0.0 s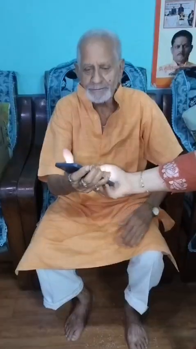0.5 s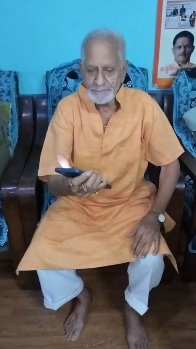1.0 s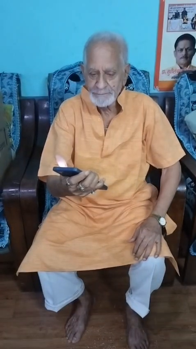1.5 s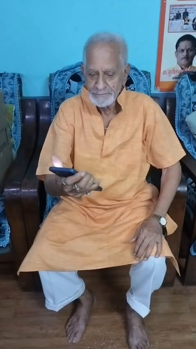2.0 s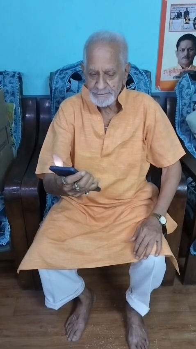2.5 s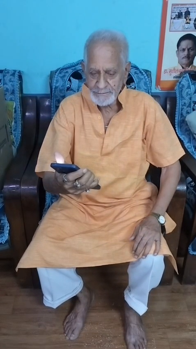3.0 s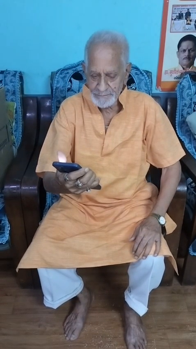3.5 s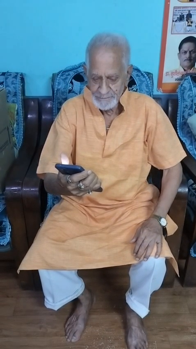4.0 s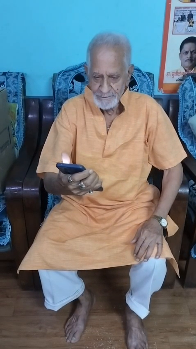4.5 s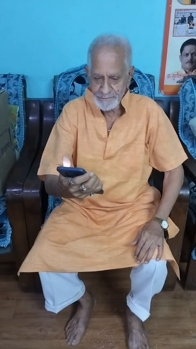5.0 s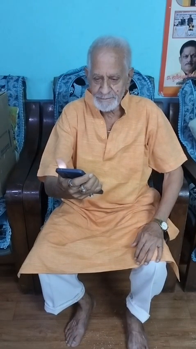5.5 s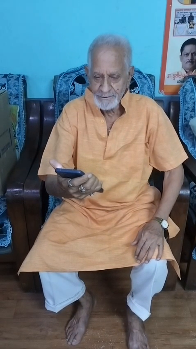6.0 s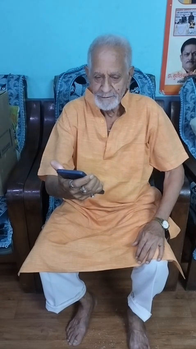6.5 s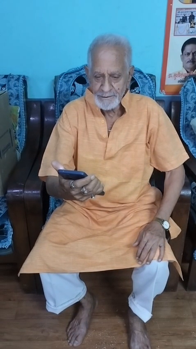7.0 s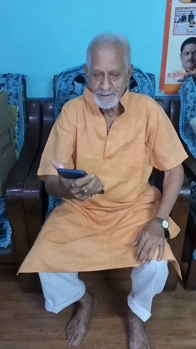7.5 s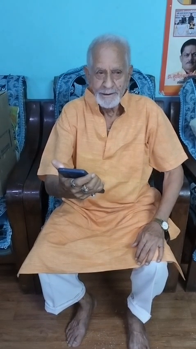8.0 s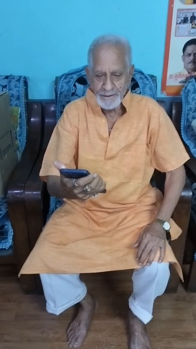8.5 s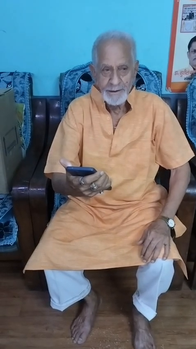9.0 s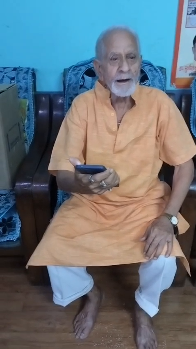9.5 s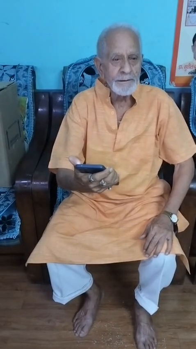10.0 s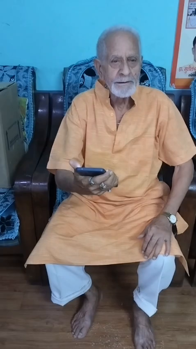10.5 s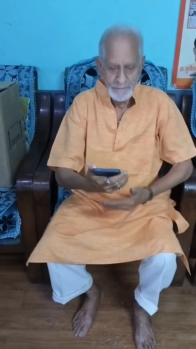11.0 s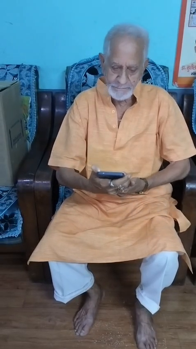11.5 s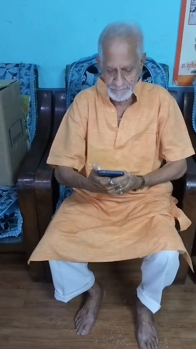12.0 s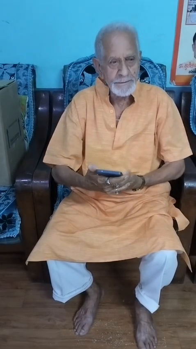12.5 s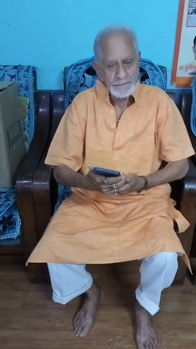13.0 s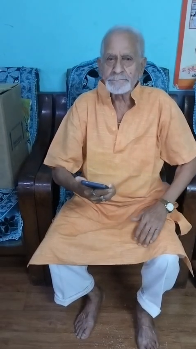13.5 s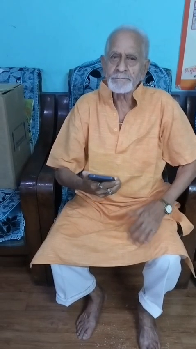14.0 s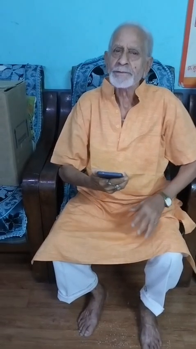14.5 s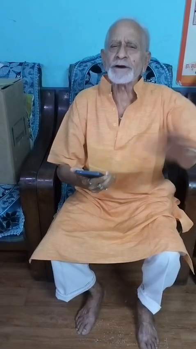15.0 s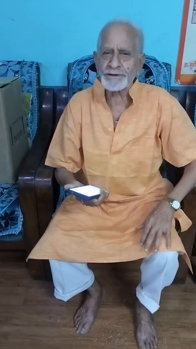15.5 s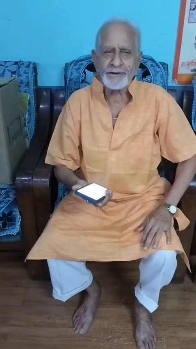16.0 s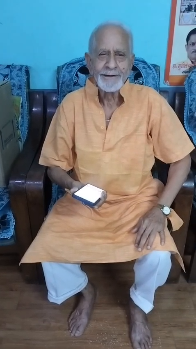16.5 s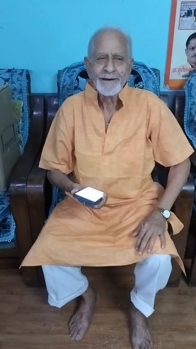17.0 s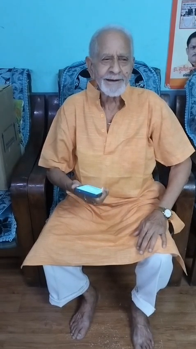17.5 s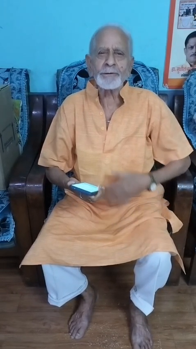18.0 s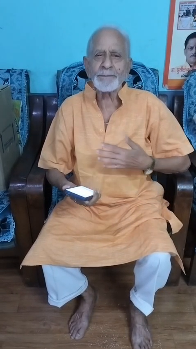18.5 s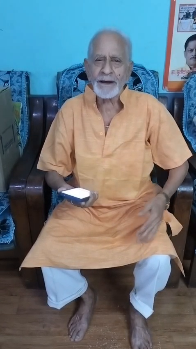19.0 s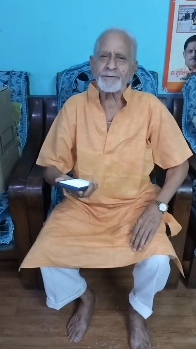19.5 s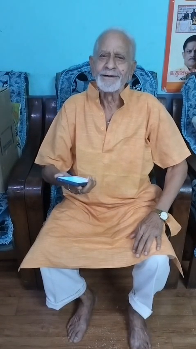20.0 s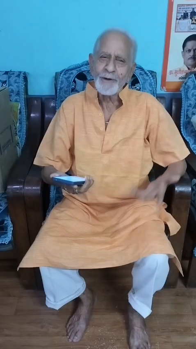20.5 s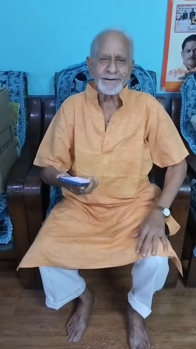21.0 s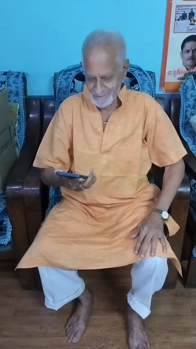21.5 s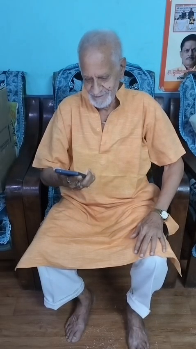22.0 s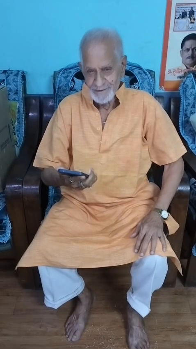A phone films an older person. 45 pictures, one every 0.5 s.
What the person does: Sitting.
